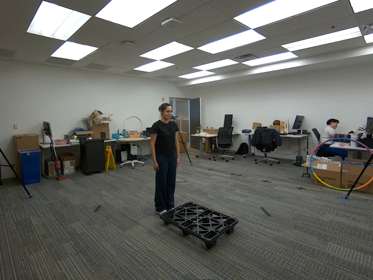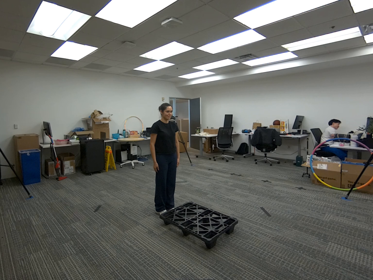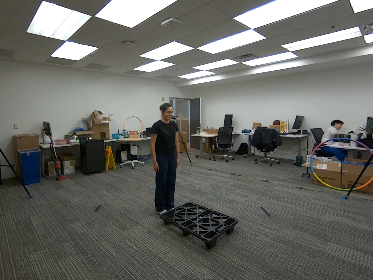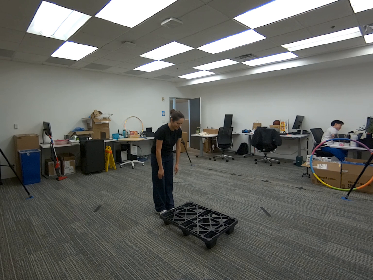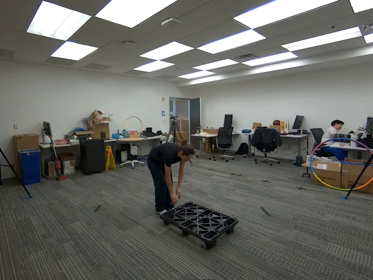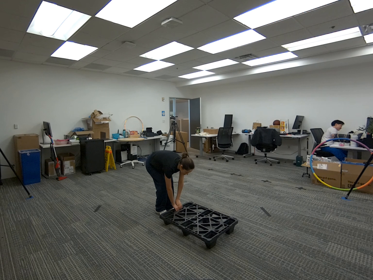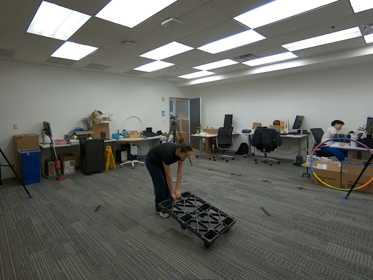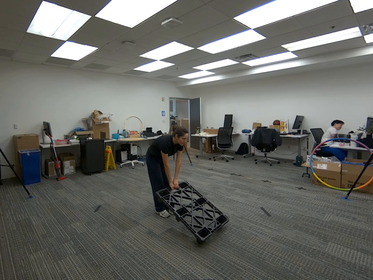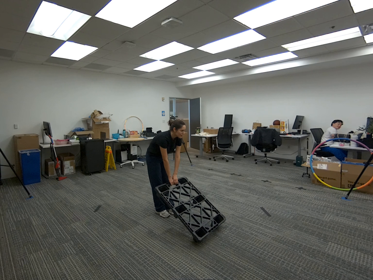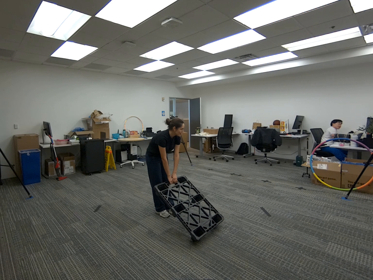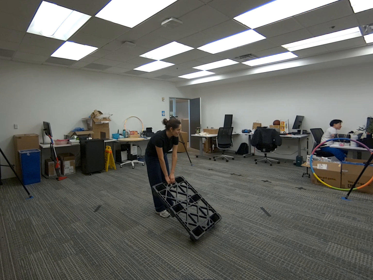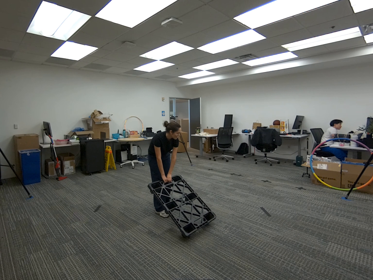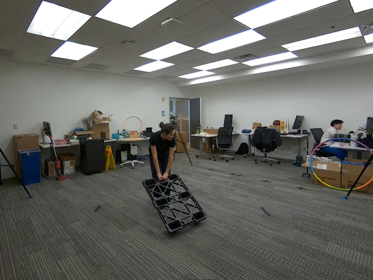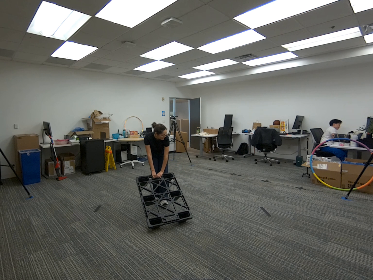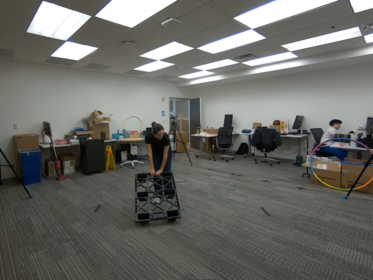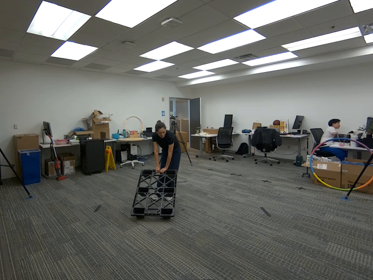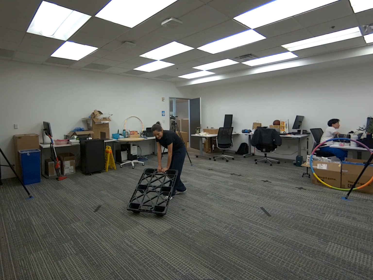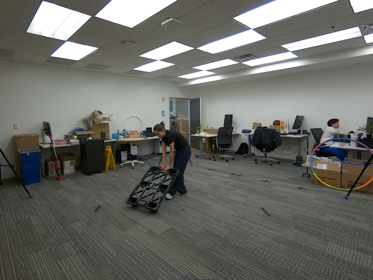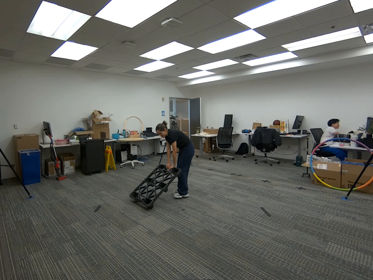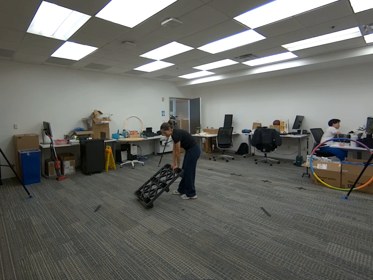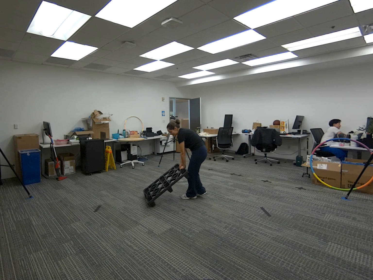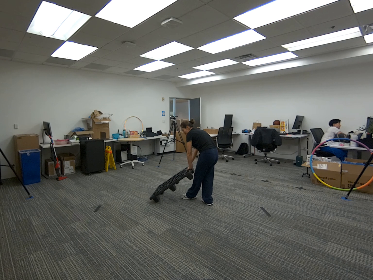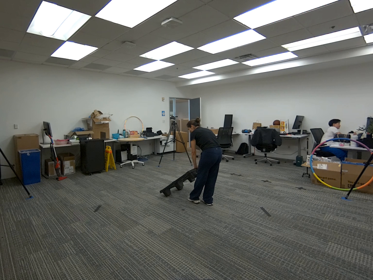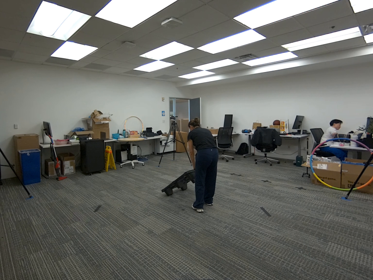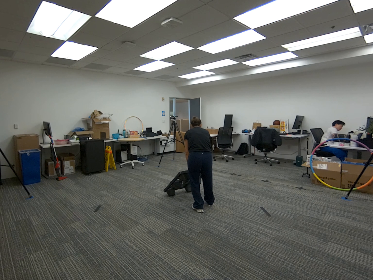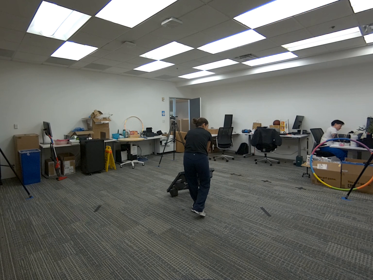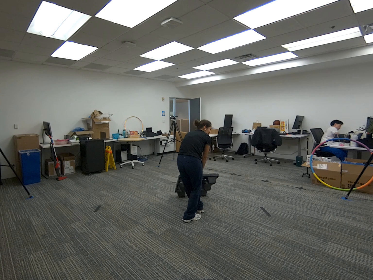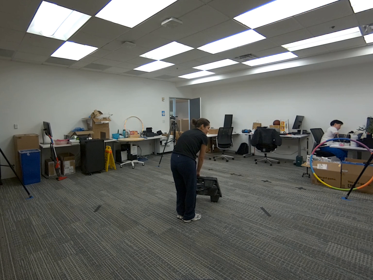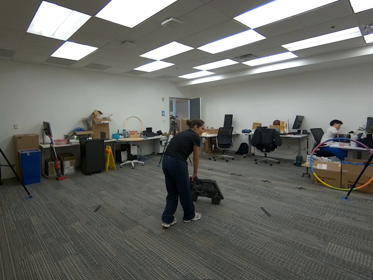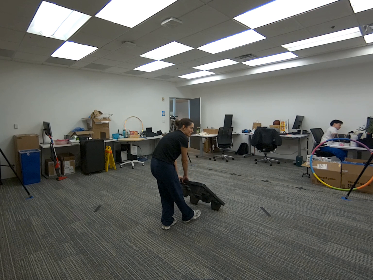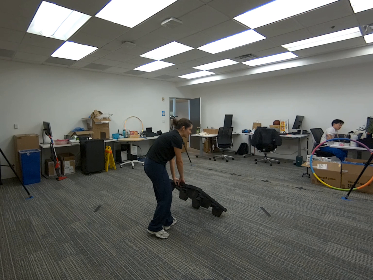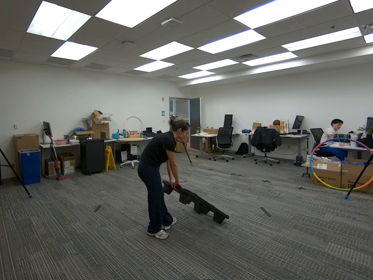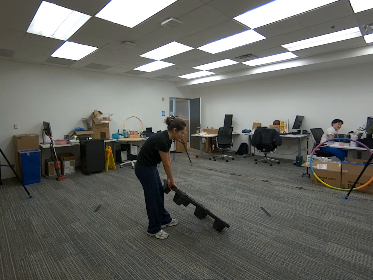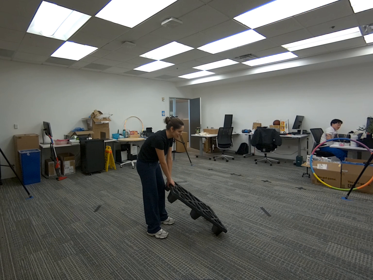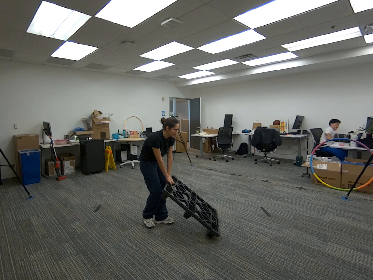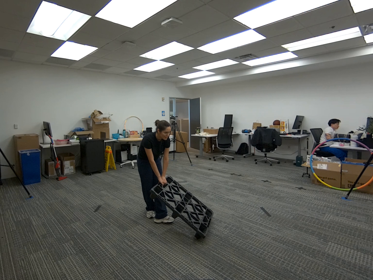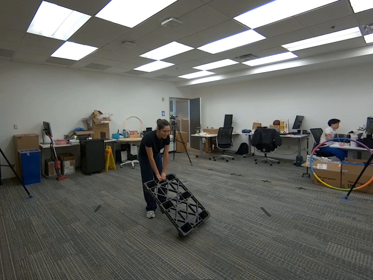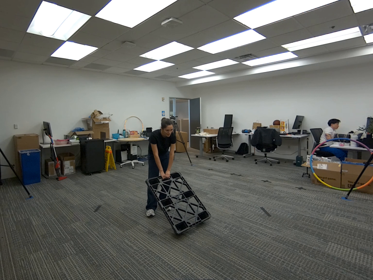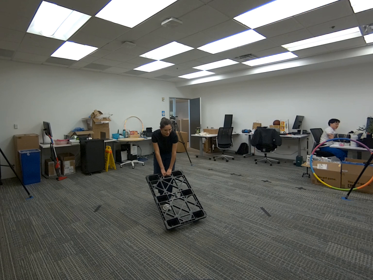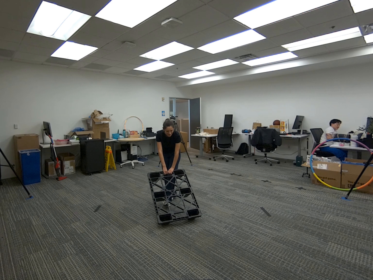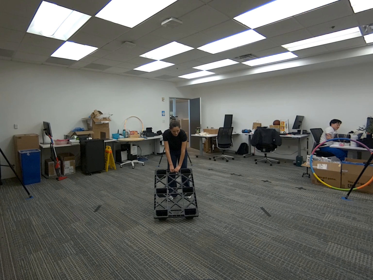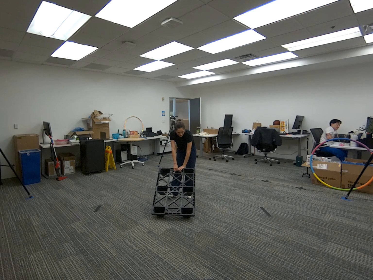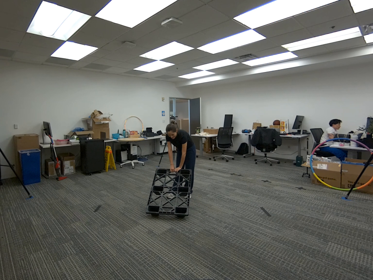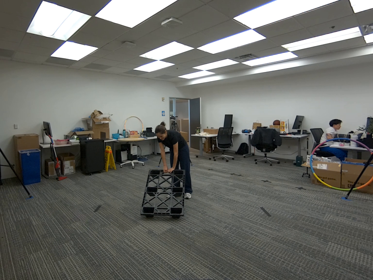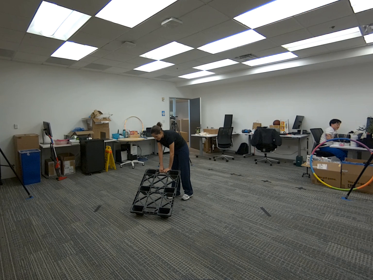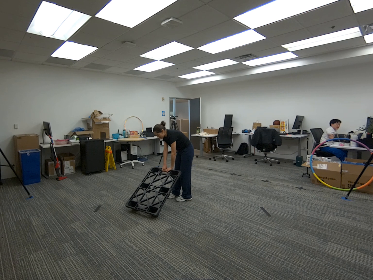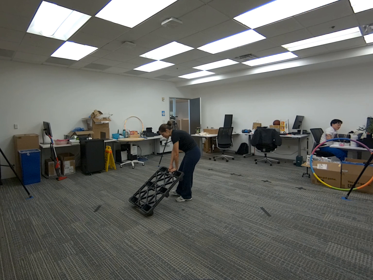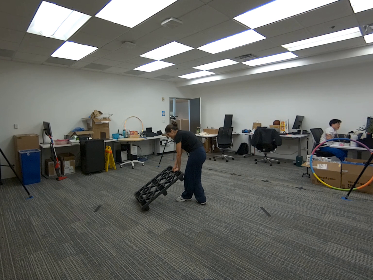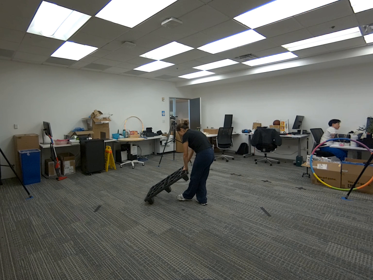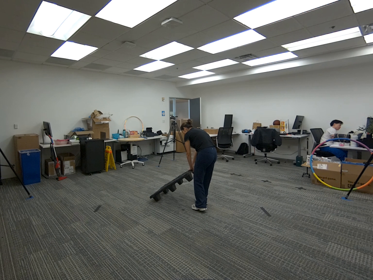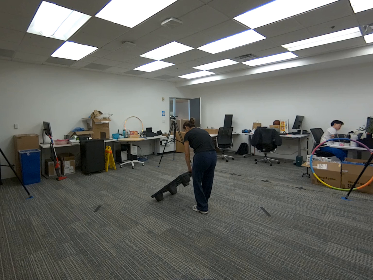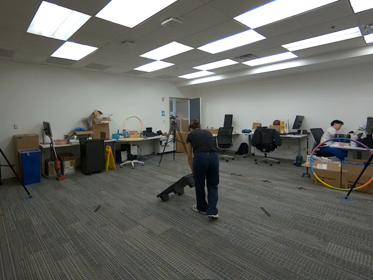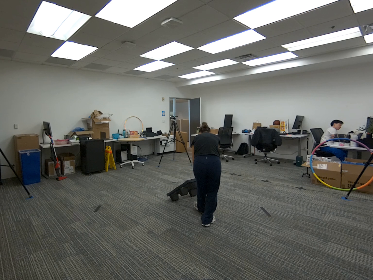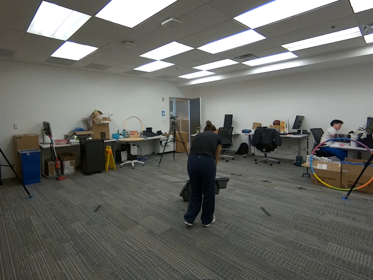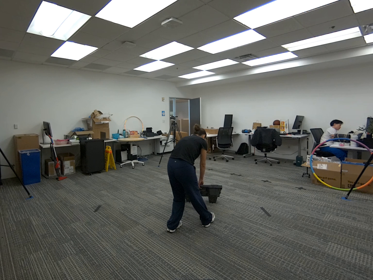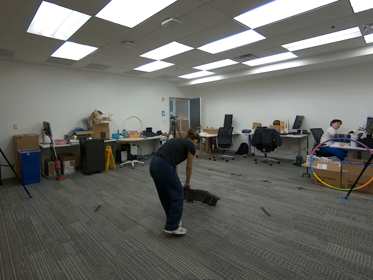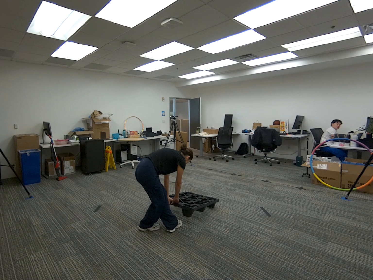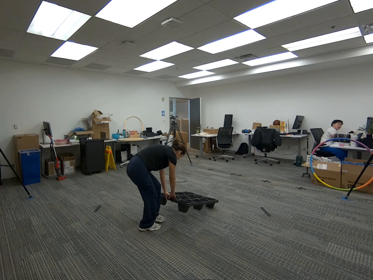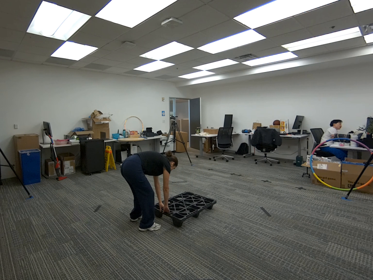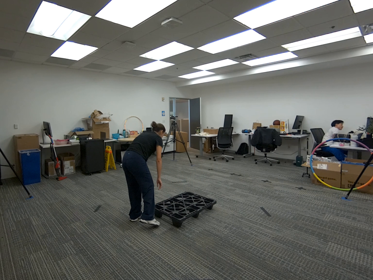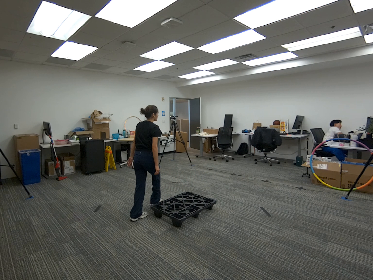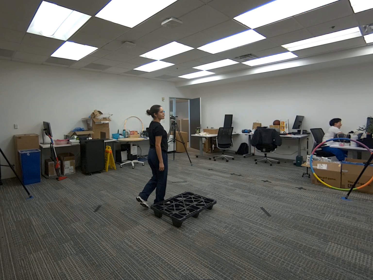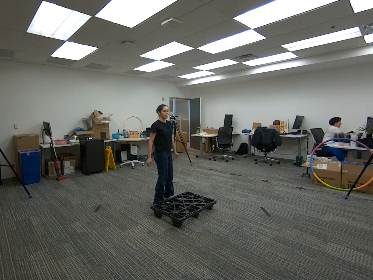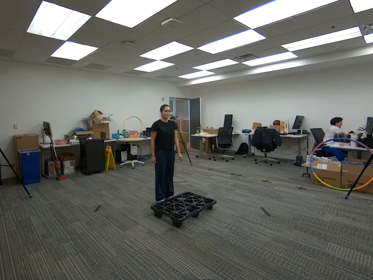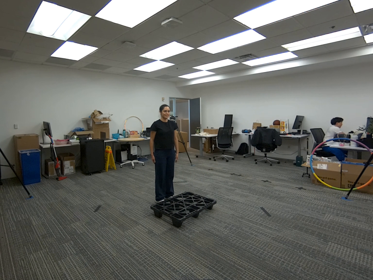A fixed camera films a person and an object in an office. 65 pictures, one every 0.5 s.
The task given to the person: Walk over to the platform on the ground and pull the platform towards you.
